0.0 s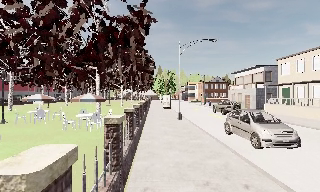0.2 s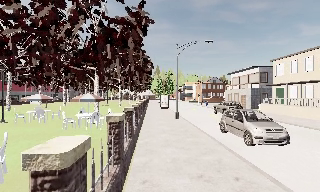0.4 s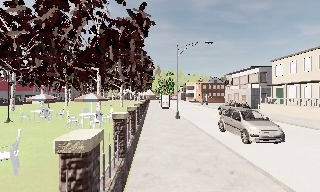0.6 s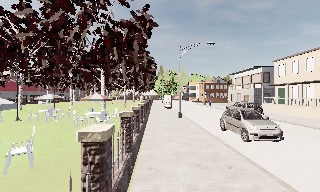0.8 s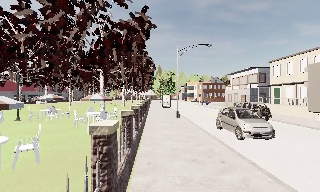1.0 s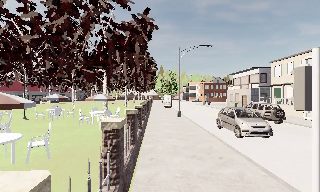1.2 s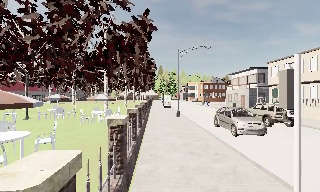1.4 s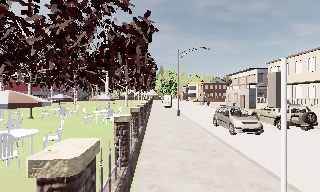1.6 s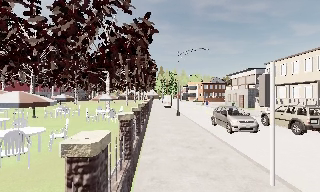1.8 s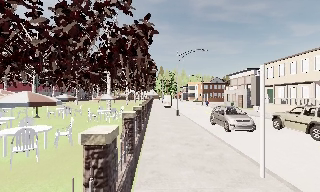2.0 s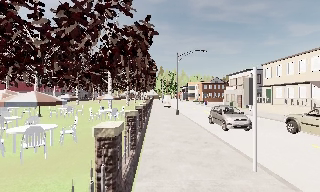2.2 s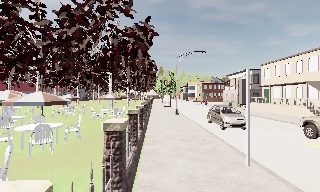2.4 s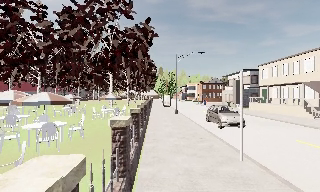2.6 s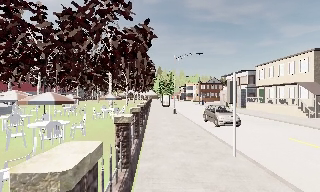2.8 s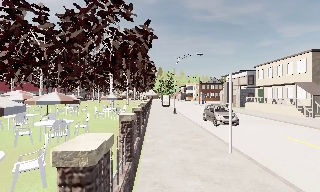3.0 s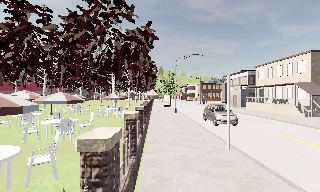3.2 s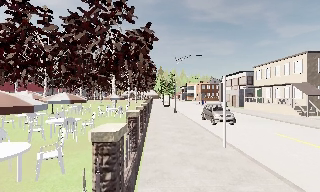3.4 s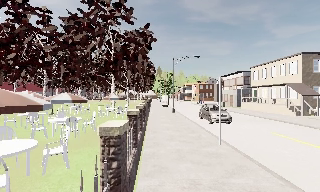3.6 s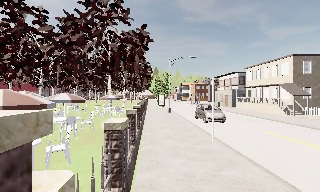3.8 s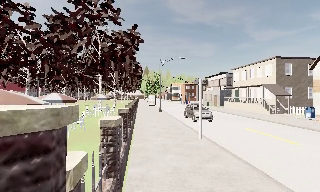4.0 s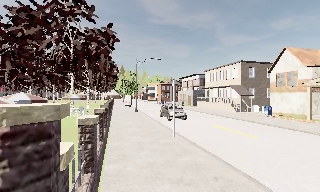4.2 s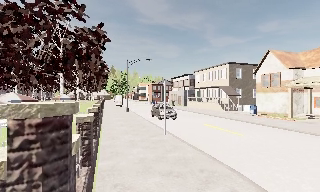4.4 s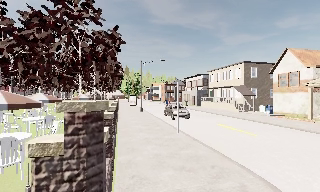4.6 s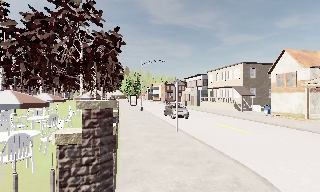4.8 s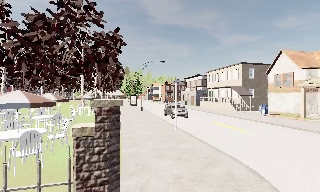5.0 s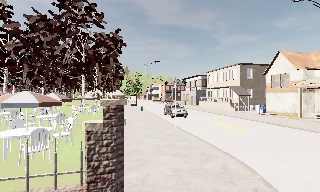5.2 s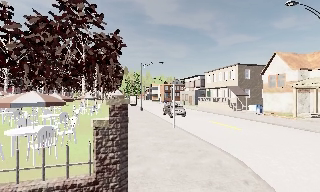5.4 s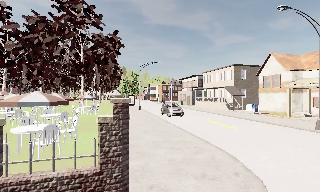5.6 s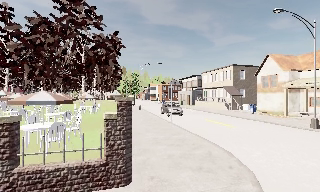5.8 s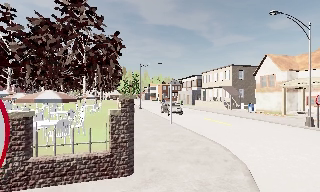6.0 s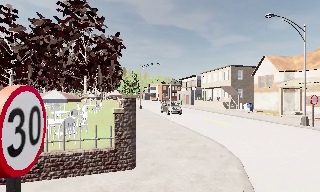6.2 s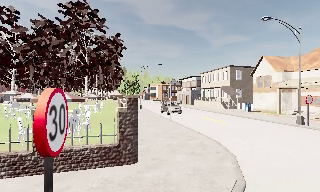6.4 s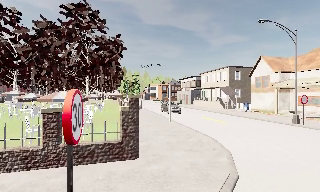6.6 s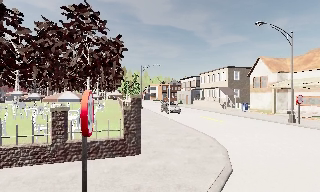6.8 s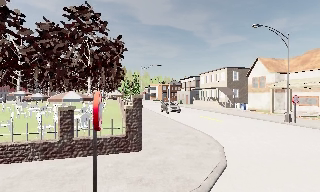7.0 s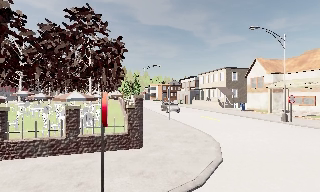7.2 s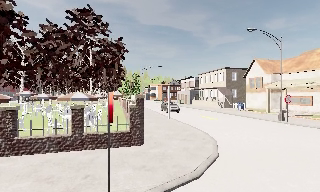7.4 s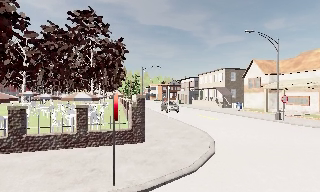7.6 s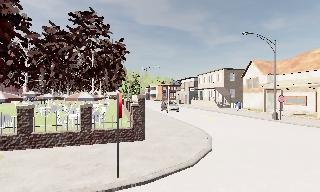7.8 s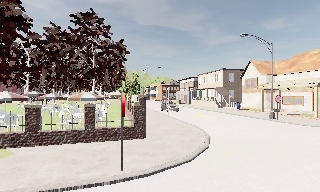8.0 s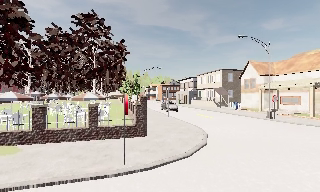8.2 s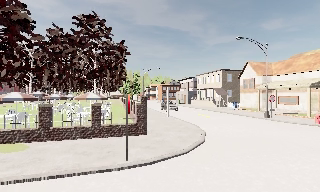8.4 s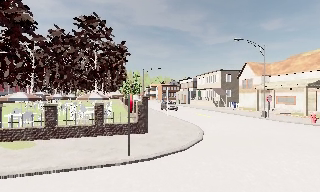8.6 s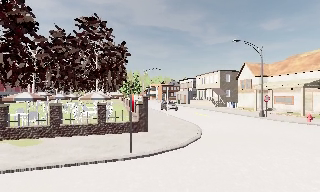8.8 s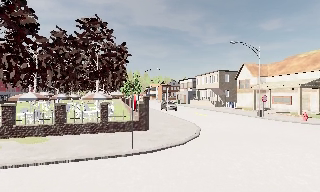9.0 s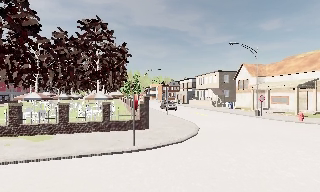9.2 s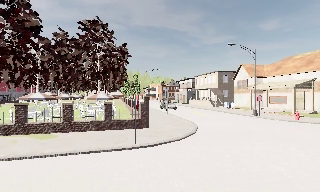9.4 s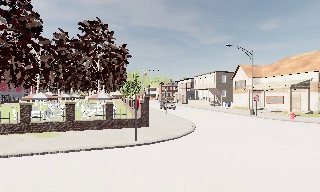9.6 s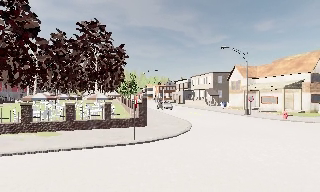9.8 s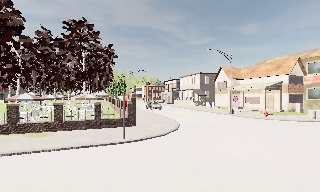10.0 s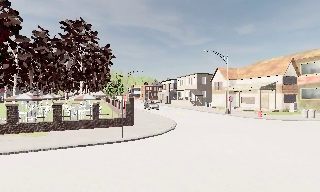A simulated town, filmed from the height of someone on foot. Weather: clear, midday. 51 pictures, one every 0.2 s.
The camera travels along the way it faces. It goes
backward.
0.0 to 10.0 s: The scene slides to the left, as the camera pans about 20 degrees to its right. It travels backward, about 19 m, so what stands in front gets smaller.
The film runs backward here.
